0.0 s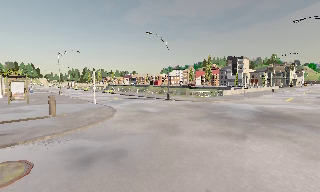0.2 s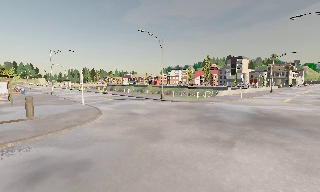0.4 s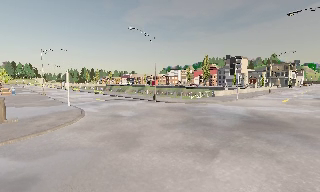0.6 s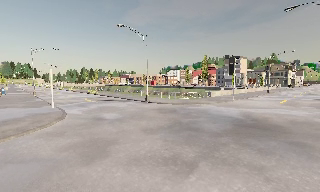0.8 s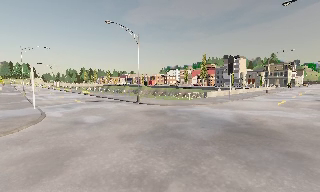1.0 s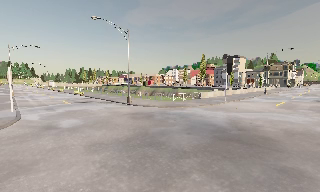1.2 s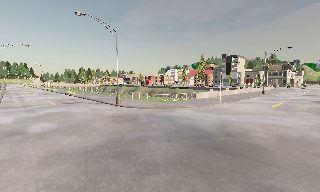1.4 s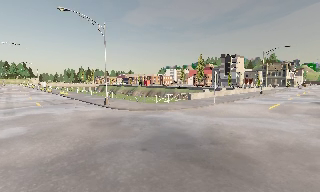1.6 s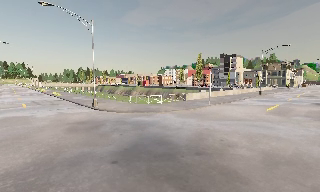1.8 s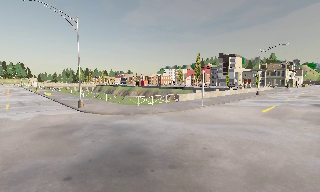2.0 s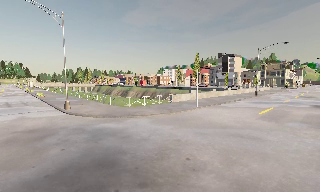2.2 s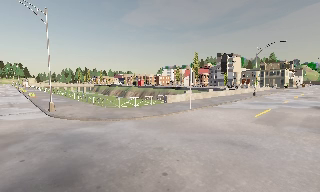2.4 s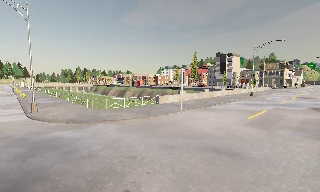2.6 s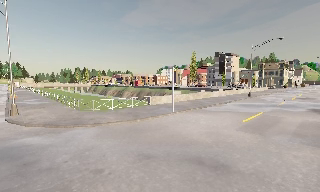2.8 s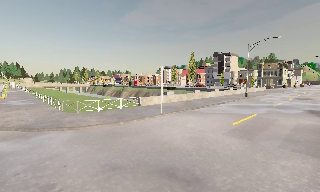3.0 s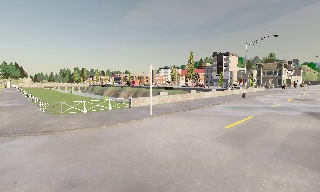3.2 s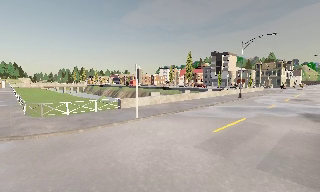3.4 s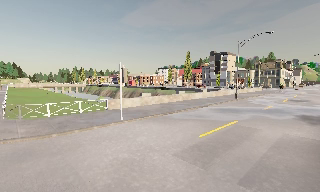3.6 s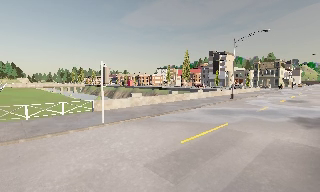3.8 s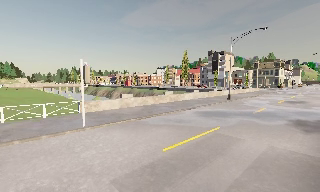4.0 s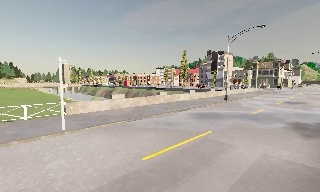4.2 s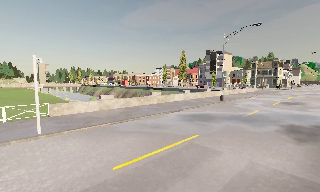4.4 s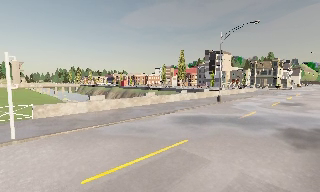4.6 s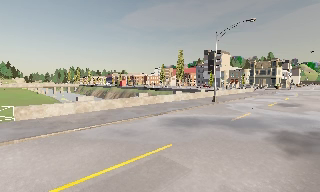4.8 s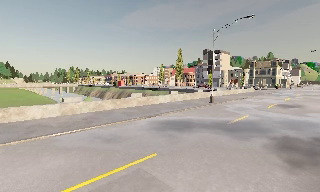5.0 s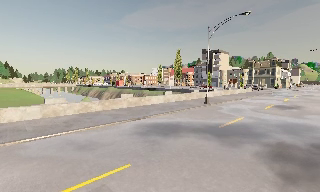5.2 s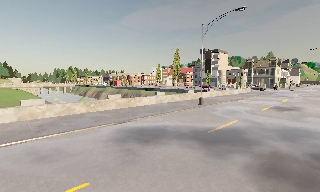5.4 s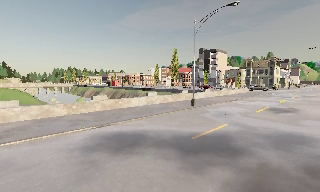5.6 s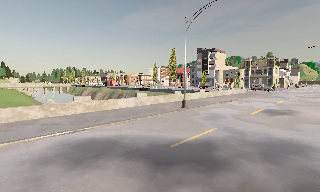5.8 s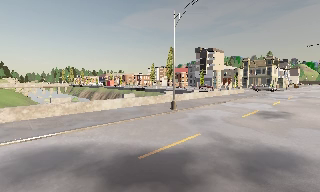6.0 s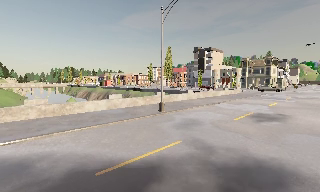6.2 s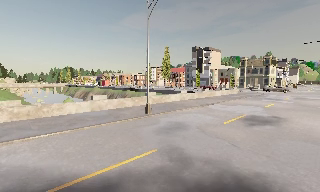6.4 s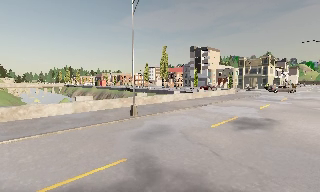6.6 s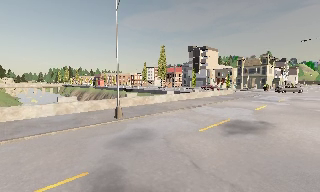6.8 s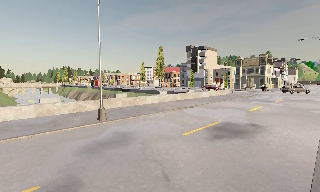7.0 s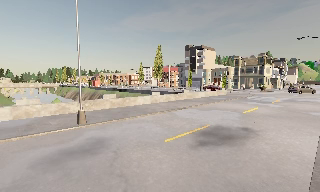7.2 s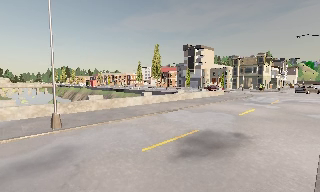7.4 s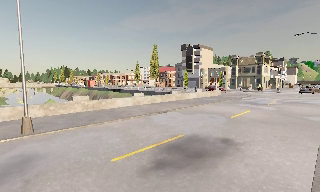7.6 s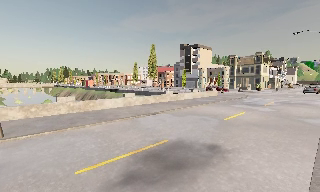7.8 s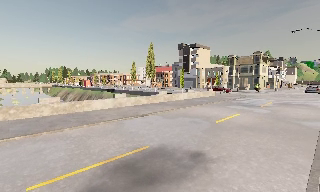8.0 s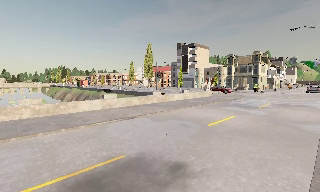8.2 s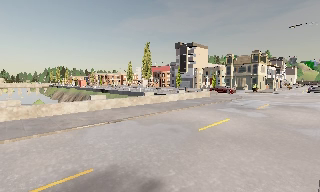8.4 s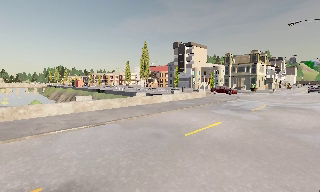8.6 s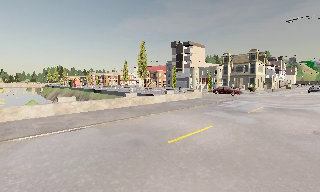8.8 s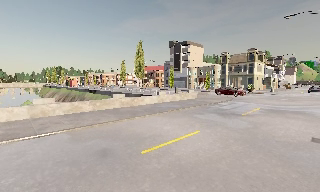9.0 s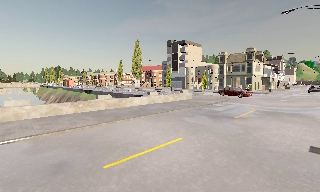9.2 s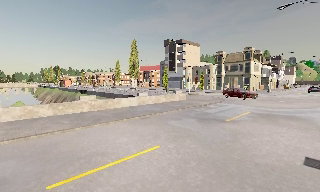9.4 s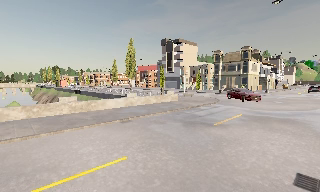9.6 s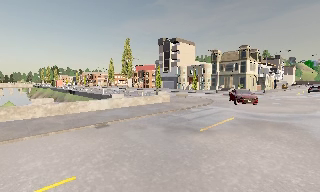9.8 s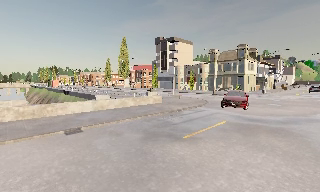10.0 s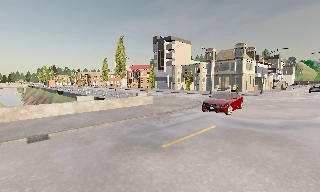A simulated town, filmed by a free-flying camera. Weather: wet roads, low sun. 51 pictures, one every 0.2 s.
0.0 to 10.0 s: The camera travels to its right and forward, about 55 m, so close, fixed things drift to the left.
The film runs forward here.
